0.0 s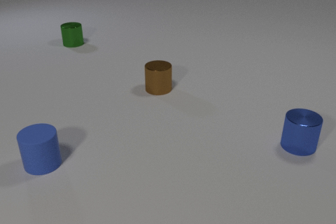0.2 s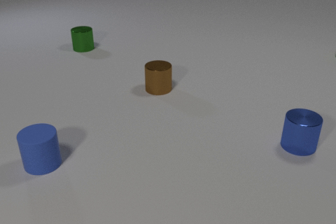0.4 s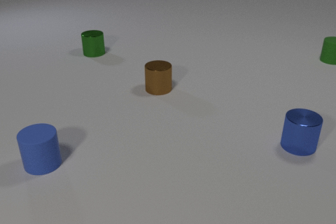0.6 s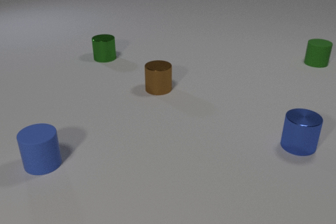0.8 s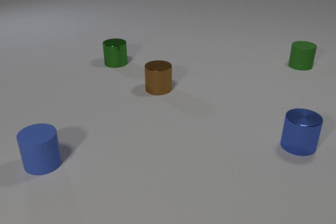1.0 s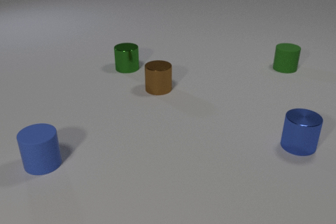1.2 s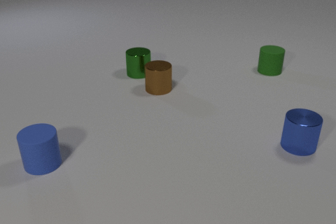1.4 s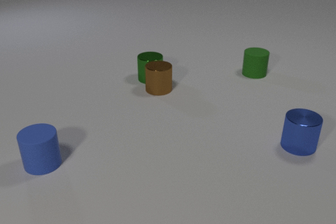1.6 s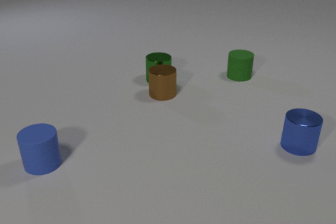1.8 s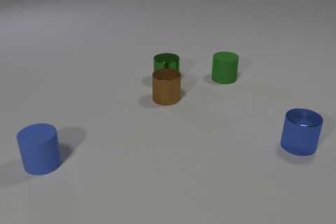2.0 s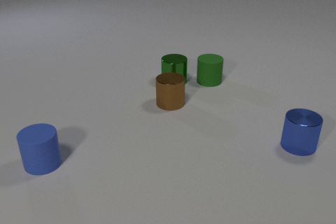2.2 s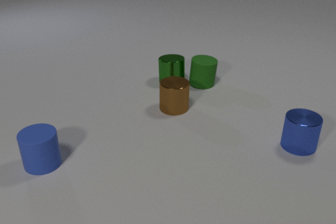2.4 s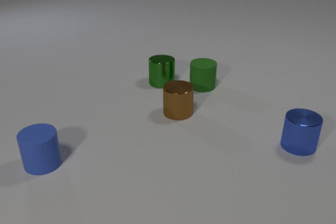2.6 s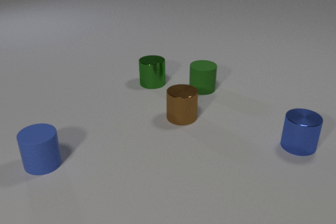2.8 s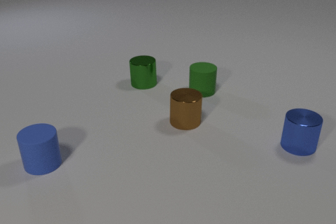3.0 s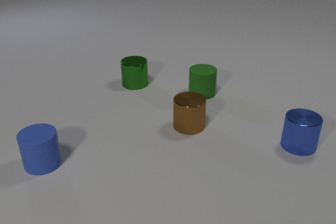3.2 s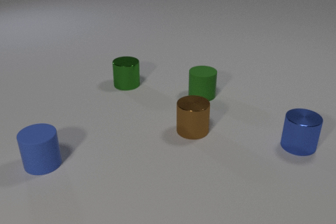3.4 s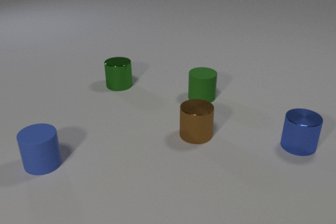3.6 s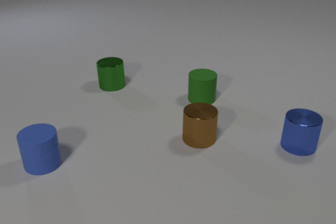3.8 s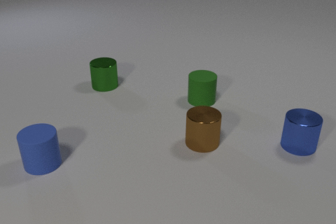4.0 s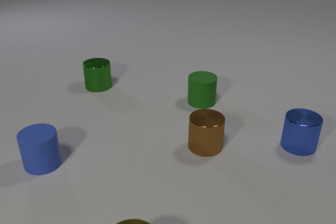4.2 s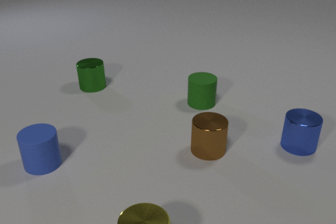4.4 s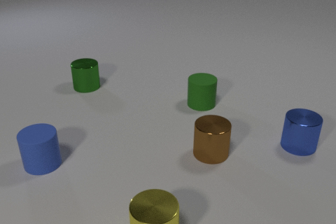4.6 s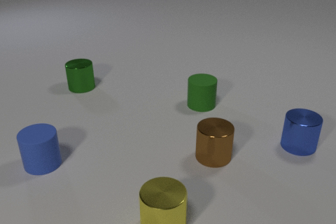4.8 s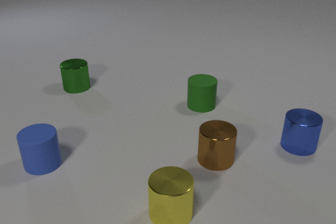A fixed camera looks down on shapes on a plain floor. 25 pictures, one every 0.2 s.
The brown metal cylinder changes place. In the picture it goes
toward the camera.
The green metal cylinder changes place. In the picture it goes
toward the camera.
0.0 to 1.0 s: The green metal cylinder slides toward the camera and to the right. The green rubber cylinder comes in at the right edge, slides to the left and toward the camera.
1.0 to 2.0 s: The green metal cylinder slides to the right and toward the camera. The brown metal cylinder slides toward the camera. The green rubber cylinder slides to the left and toward the camera. The green metal cylinder and the brown metal cylinder collide.
2.0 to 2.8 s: The green metal cylinder slides to the left. The brown metal cylinder slides toward the camera and to the right. The green rubber cylinder slides toward the camera. The green metal cylinder and the green rubber cylinder collide.
2.8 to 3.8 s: The green metal cylinder slides to the left. The brown metal cylinder slides toward the camera and to the right. The green rubber cylinder slides toward the camera.
3.8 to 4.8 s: The green metal cylinder slides to the left. The brown metal cylinder slides toward the camera and to the right. The green rubber cylinder slides toward the camera. The yellow metal cylinder comes in at the bottom edge, slides away from the camera and to the right.
What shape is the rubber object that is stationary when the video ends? cylinder.
How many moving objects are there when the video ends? 4.
Are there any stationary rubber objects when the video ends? yes.
